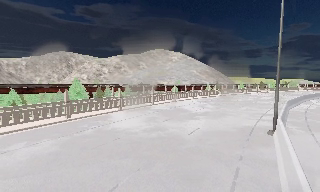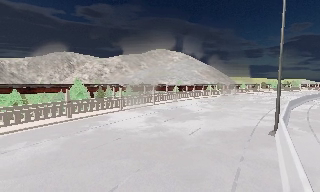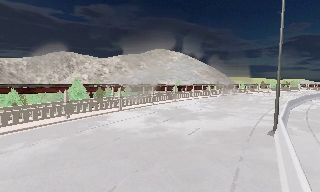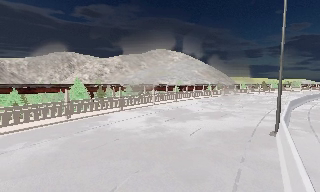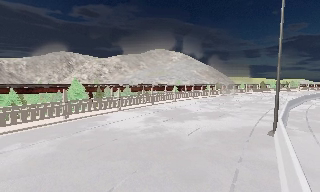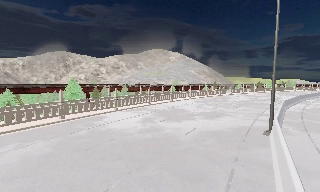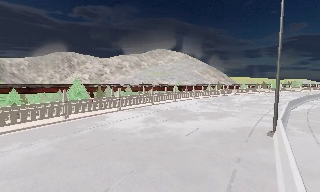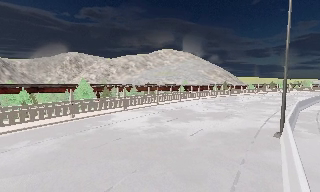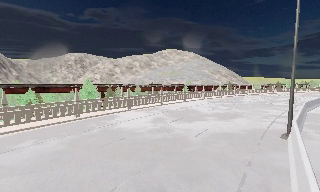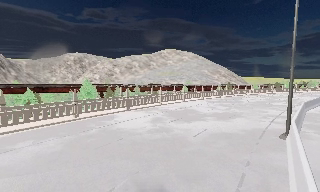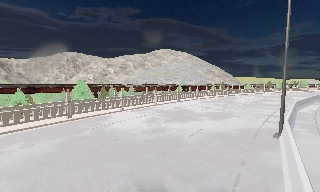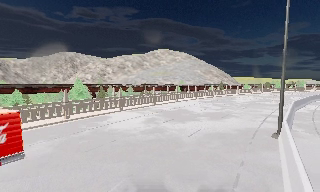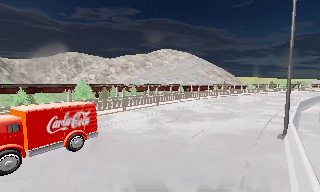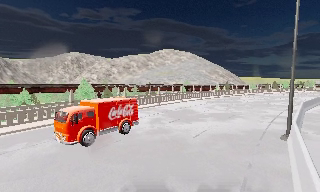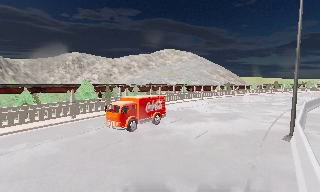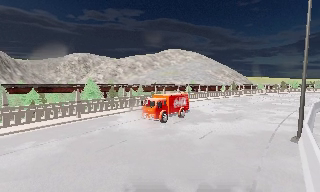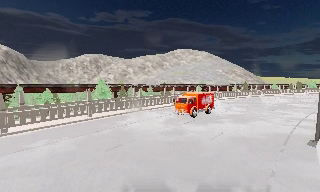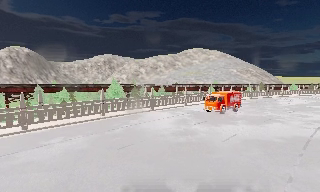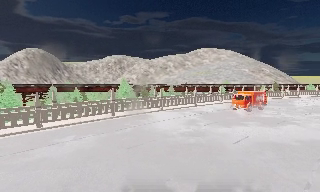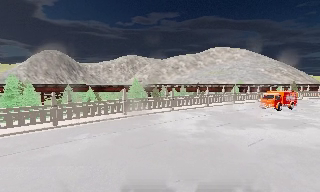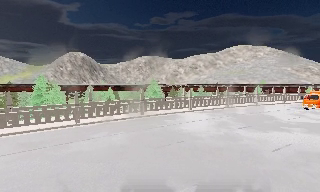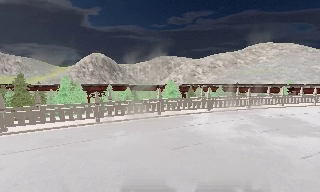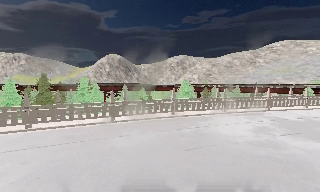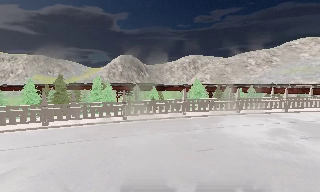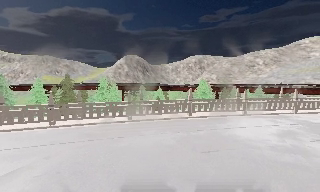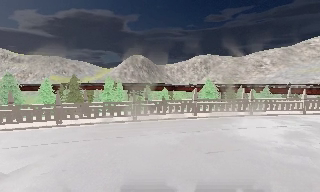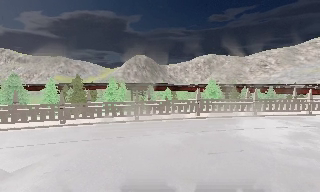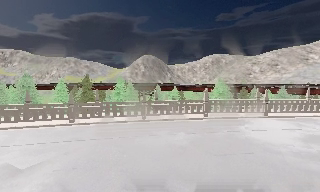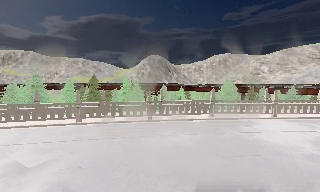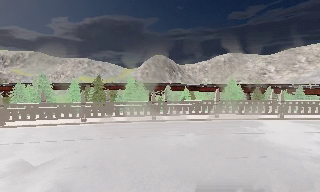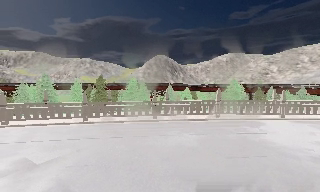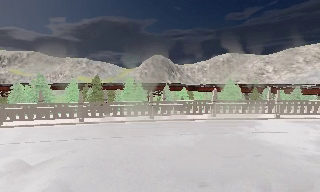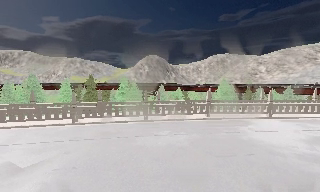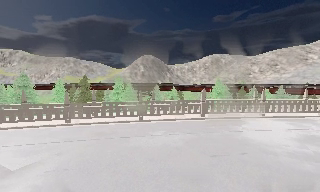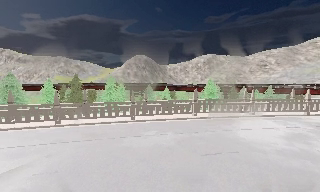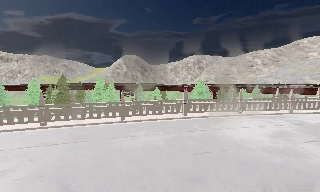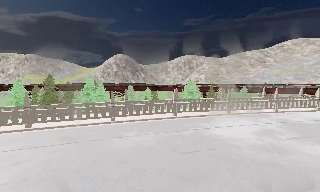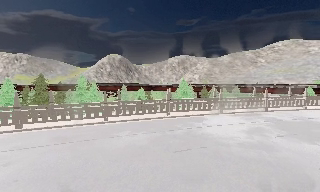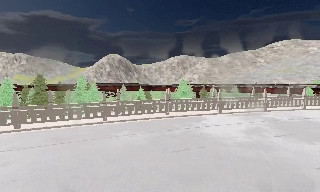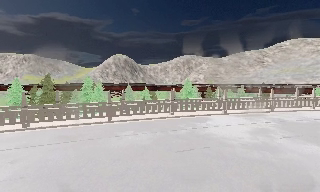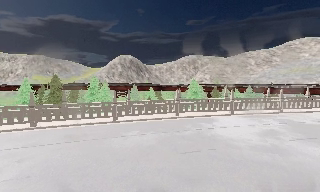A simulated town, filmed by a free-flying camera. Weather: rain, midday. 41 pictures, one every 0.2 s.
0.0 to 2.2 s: The camera shifts only a little, or ends up much as it began.
2.2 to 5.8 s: The scene slides to the right, as the camera pans about 50 degrees to its left. It travels forward, about 1 m.
5.8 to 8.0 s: The camera pans to its right, which is clockwise from overhead, by about 10 degrees. It travels to its right, about 0.5 m, so close, fixed things drift to the left.
The film runs backward here.
